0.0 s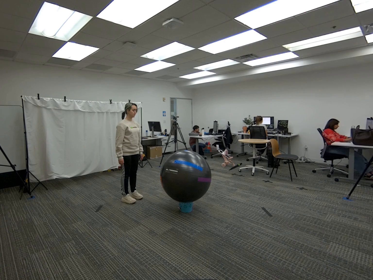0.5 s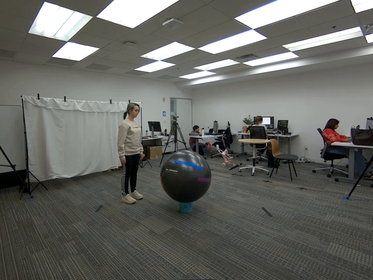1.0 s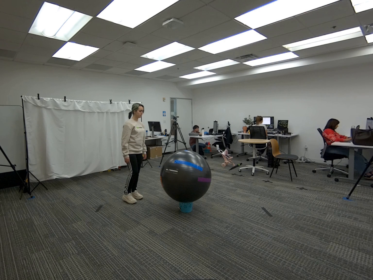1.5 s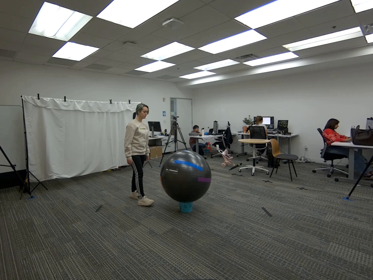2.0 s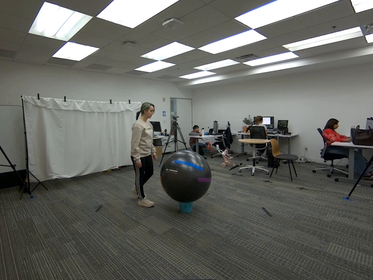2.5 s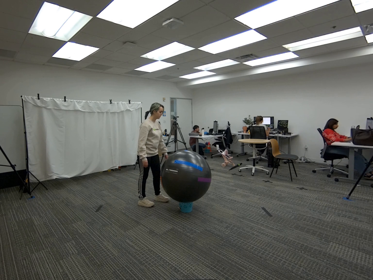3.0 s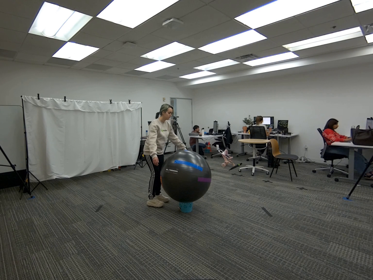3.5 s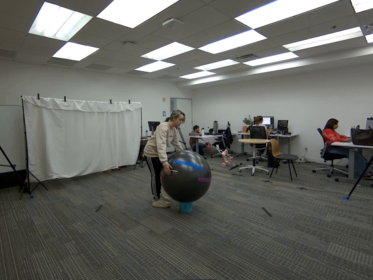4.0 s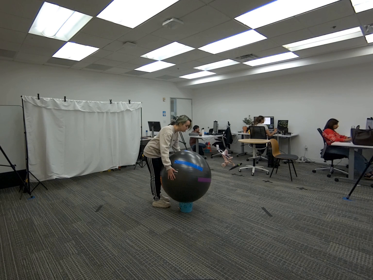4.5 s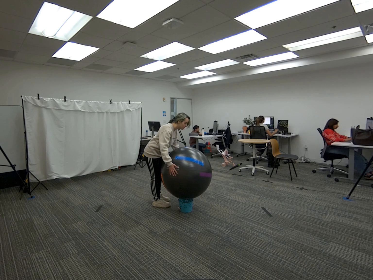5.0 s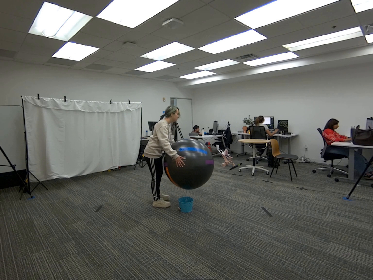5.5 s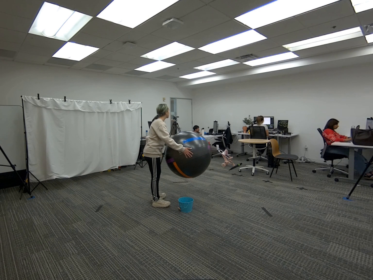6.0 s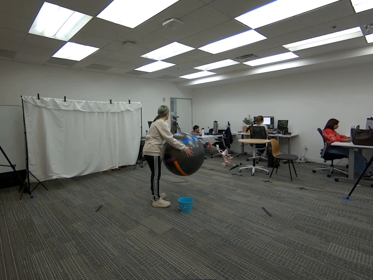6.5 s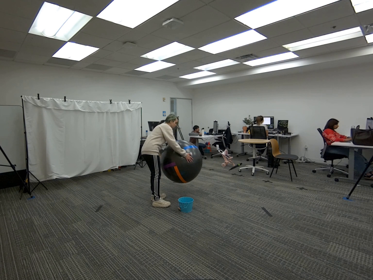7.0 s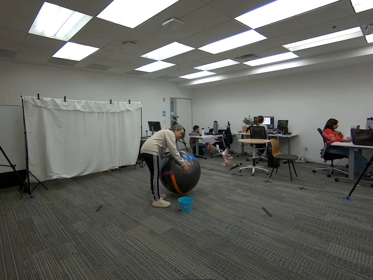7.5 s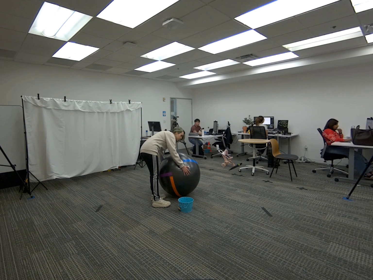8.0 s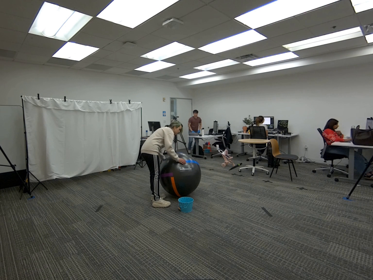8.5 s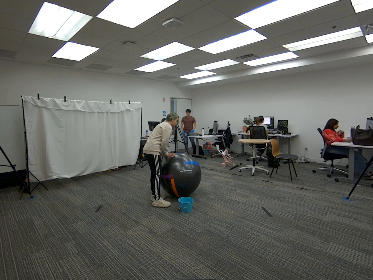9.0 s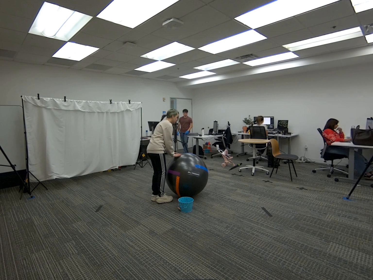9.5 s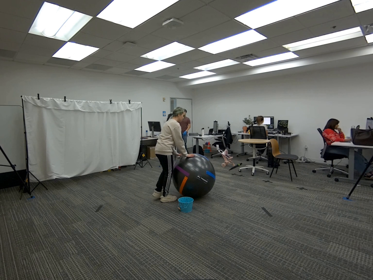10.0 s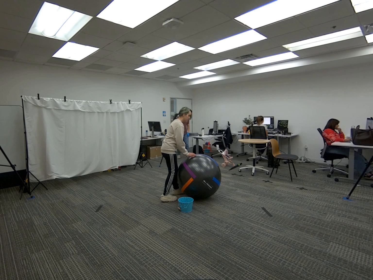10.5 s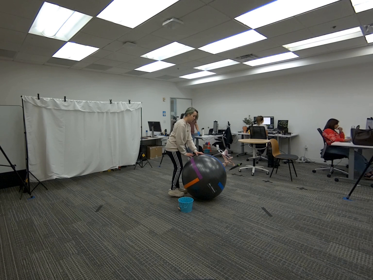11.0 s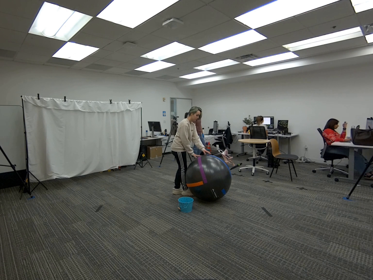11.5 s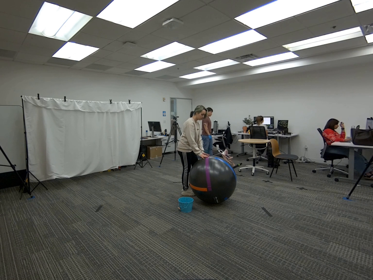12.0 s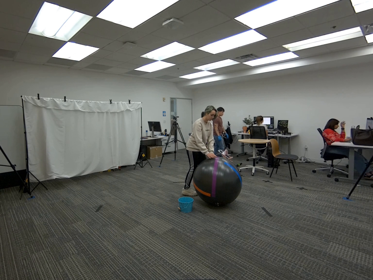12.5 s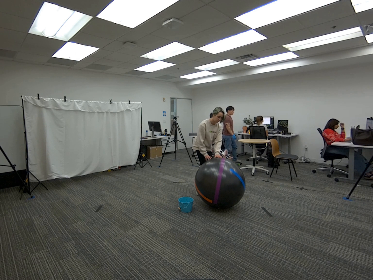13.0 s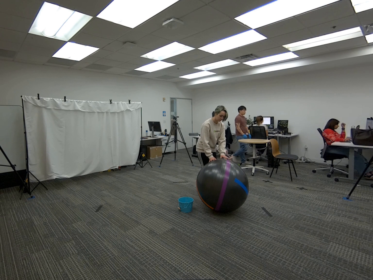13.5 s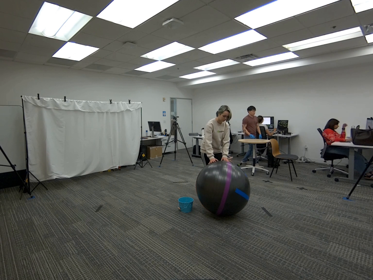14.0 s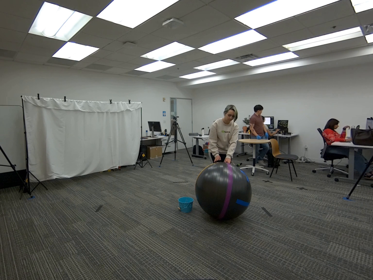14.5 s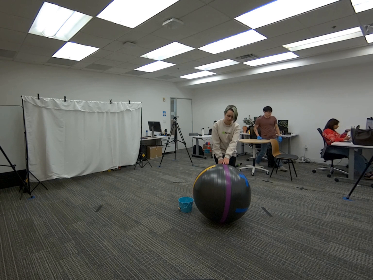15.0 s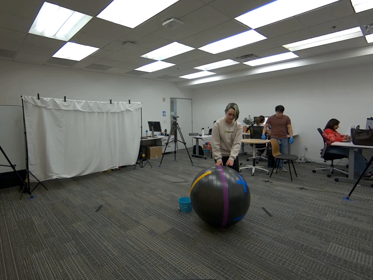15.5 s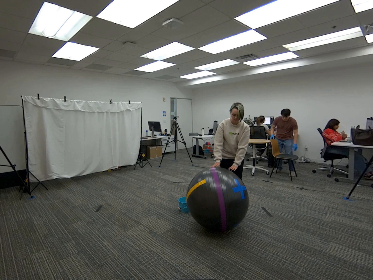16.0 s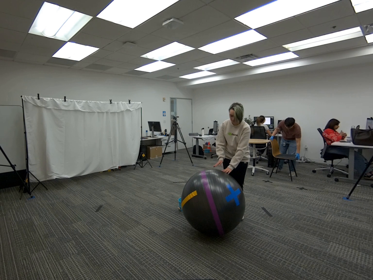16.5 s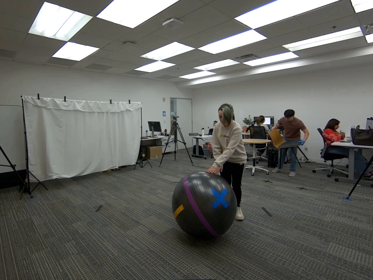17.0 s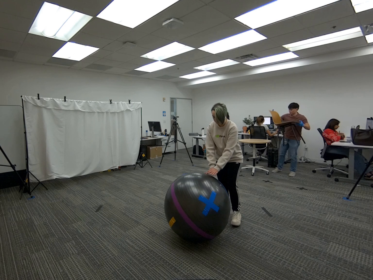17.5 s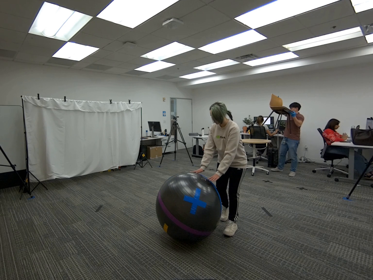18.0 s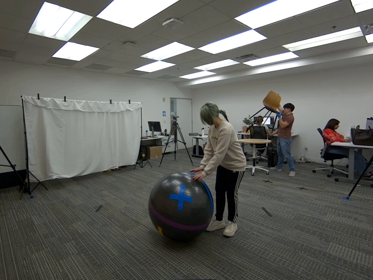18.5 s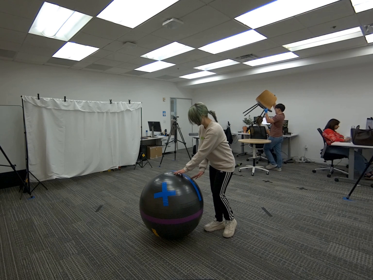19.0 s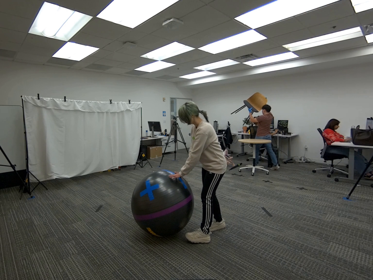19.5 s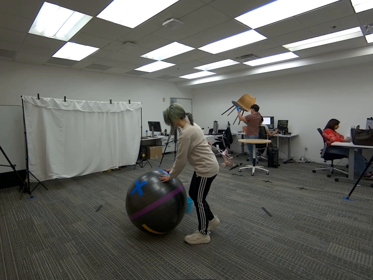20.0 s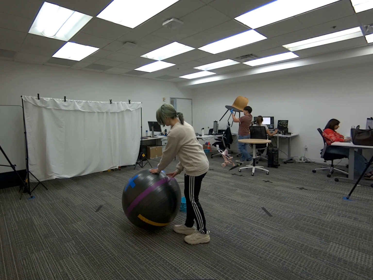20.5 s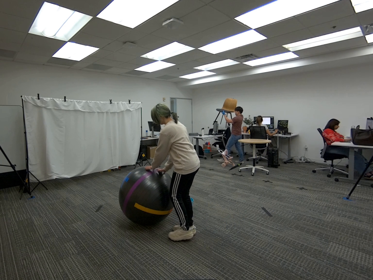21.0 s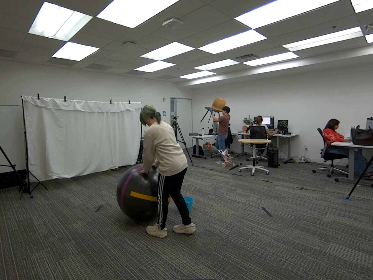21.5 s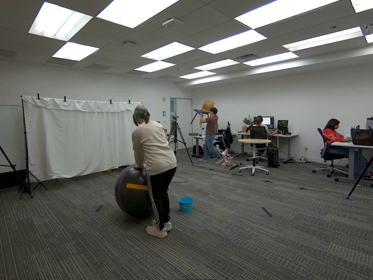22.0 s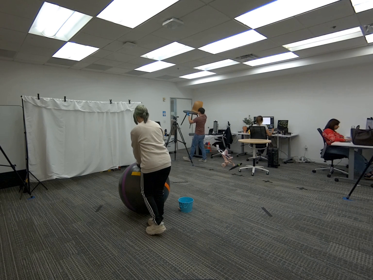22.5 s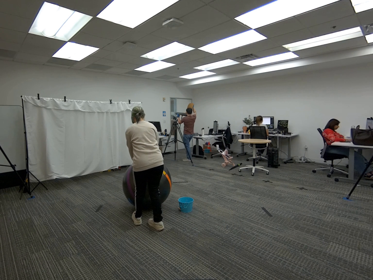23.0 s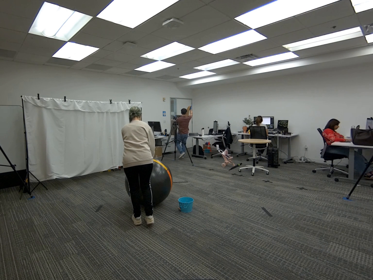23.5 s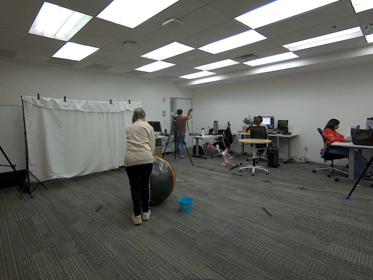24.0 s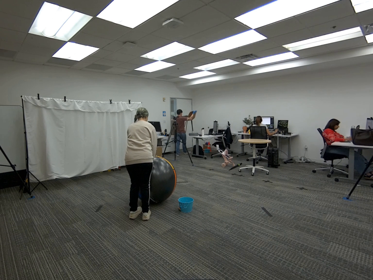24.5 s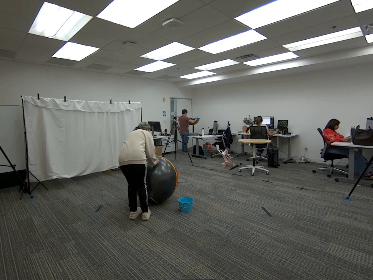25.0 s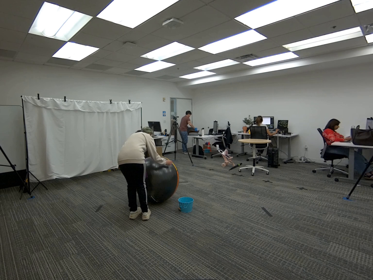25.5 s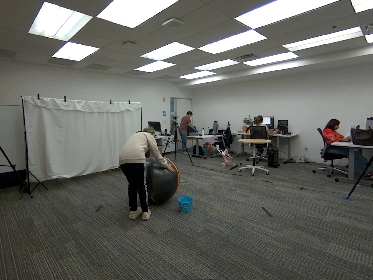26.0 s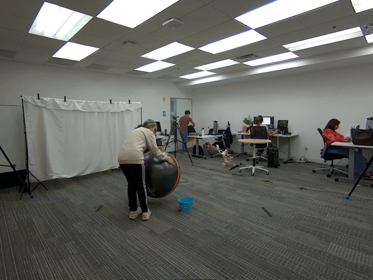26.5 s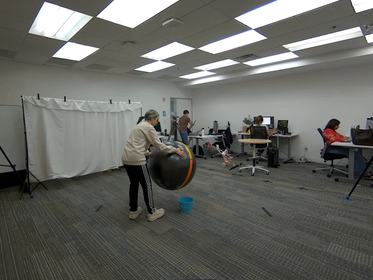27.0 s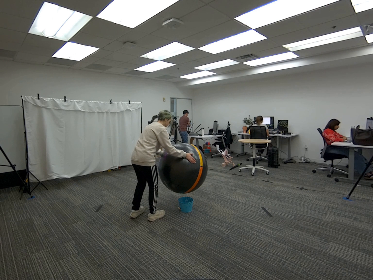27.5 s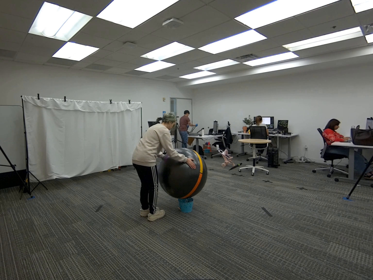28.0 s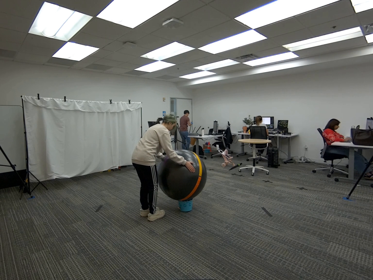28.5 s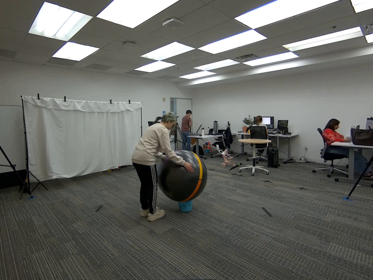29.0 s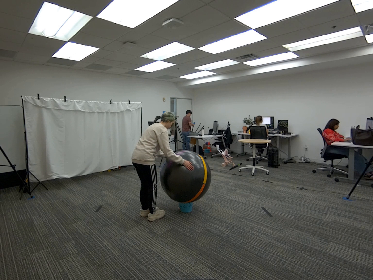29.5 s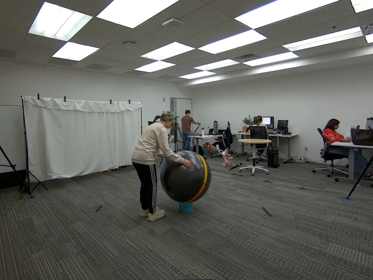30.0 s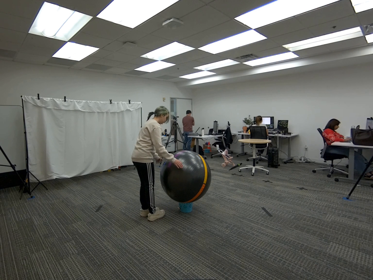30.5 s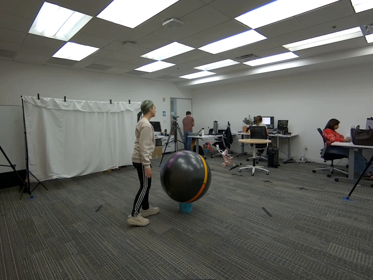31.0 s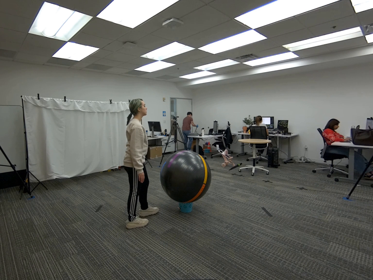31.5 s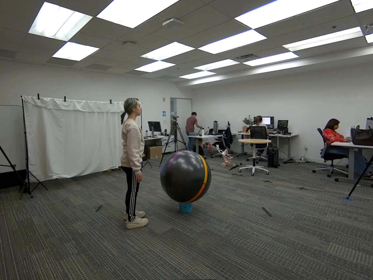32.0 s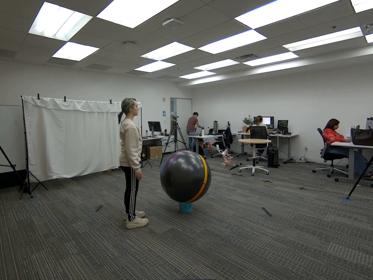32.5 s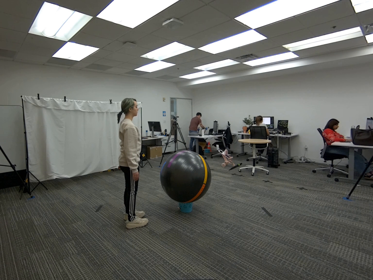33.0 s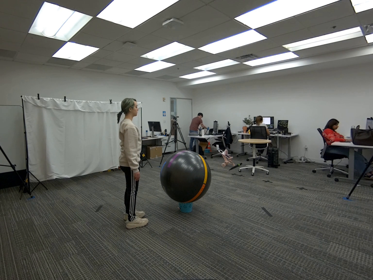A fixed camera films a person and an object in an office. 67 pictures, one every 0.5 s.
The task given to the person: Walk over to the yoga ball and using both hands roll around the bounding area.
